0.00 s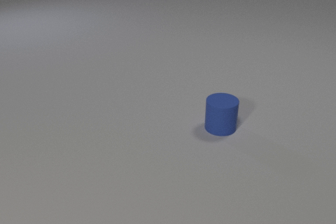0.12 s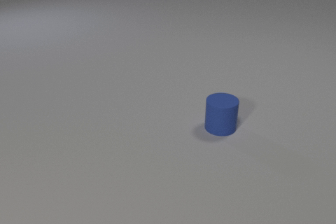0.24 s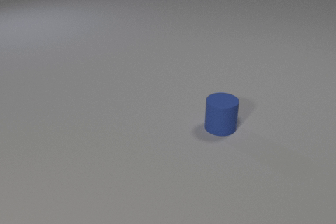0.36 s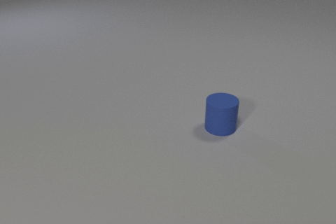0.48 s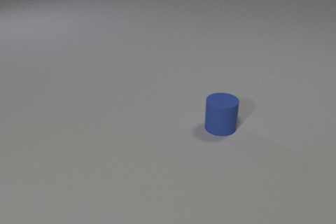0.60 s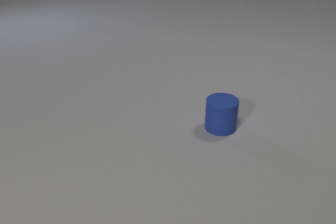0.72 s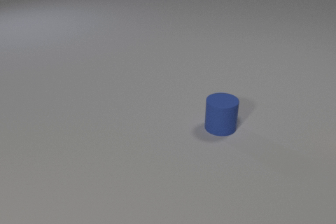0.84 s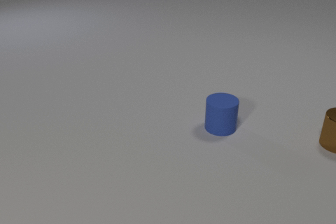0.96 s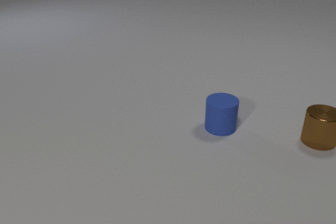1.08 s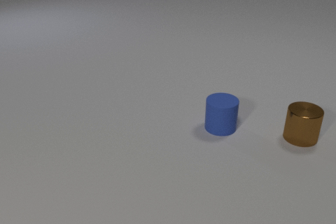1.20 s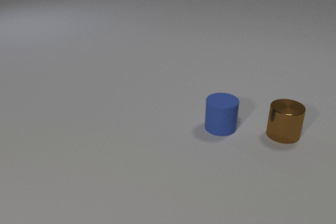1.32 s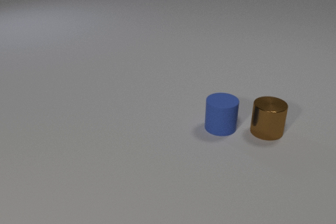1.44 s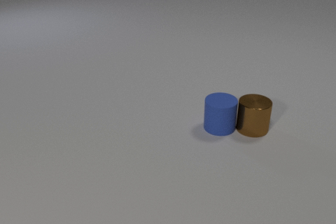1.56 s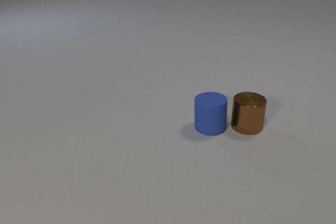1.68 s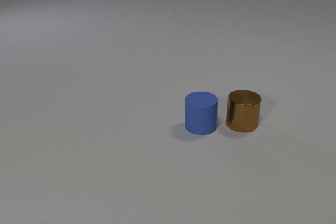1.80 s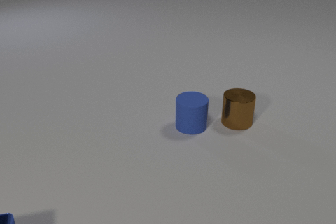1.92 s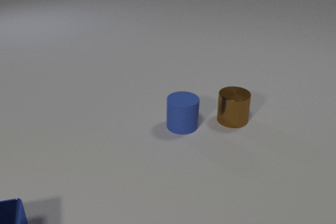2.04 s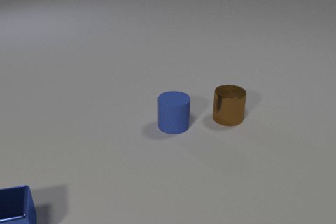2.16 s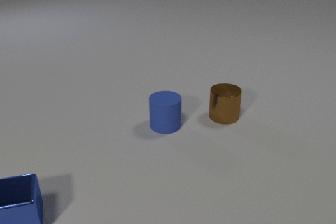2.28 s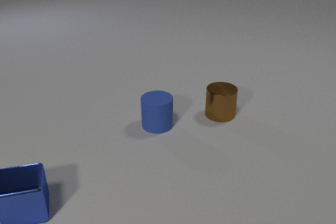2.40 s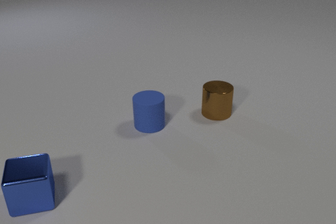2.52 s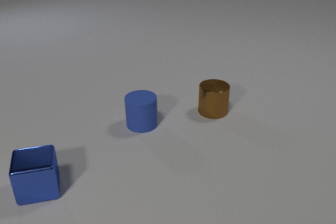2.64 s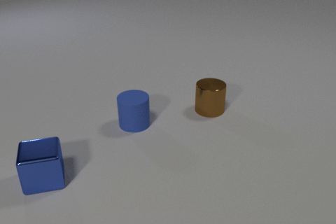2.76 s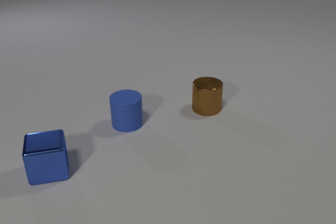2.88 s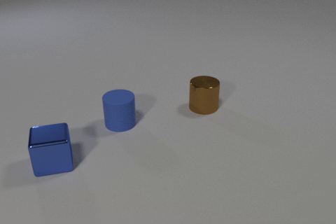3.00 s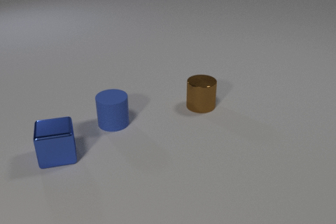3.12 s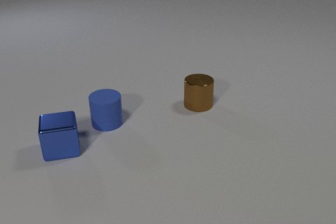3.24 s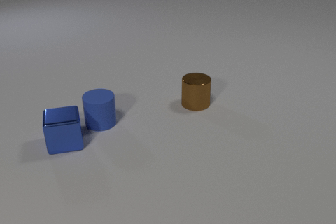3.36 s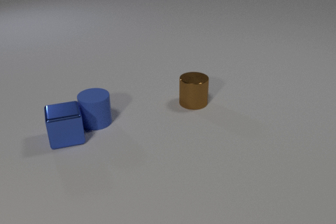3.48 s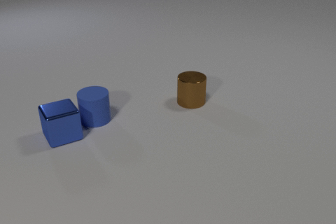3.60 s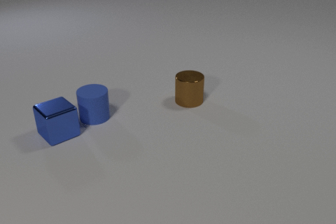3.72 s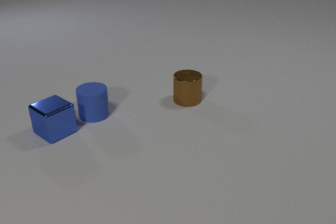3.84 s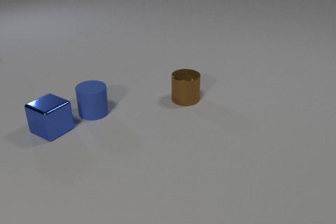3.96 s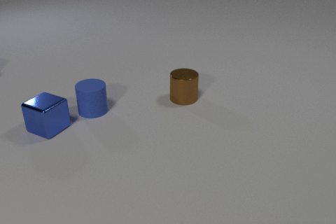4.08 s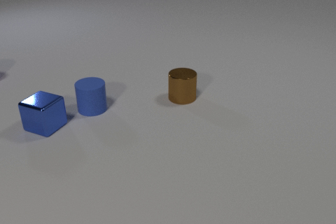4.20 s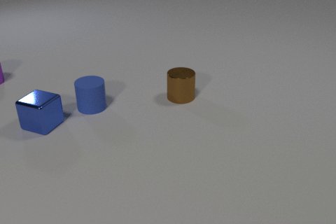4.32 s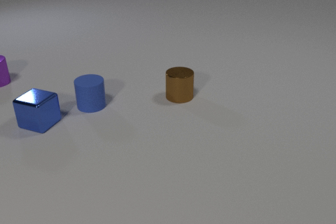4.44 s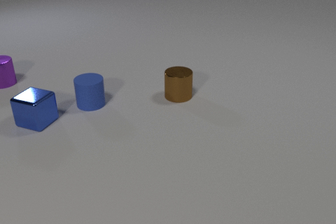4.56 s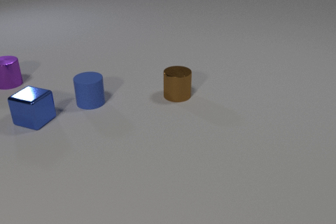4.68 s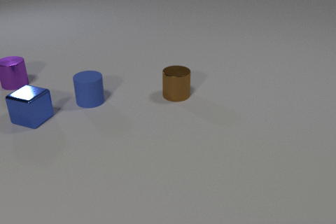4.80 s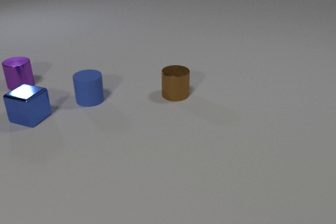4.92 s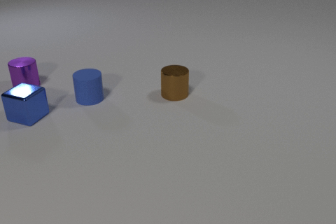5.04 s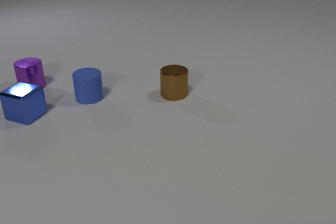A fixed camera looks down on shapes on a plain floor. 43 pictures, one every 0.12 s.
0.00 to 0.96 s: The brown metal cylinder comes in at the right edge, slides to the left.
0.96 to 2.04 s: The brown metal cylinder slides to the left. The blue rubber cylinder slides to the left. The blue metal cube comes in at the bottom edge, slides away from the camera and to the right. The brown metal cylinder and the blue rubber cylinder collide.
2.04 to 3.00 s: The brown metal cylinder slides to the left and away from the camera. The blue rubber cylinder slides to the left. The blue metal cube slides away from the camera and to the right.
3.00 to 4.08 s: The brown metal cylinder slides to the left and away from the camera. The blue rubber cylinder slides away from the camera and to the left. The blue metal cube slides away from the camera, spins so that its near face slides to the right, counterclockwise seen from above. The blue rubber cylinder and the blue metal cube collide.
4.08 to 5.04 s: The brown metal cylinder slides to the left and away from the camera. The blue rubber cylinder slides away from the camera. The blue metal cube slides away from the camera and to the left. The purple metal cylinder comes in at the left edge, slides to the right and toward the camera.
What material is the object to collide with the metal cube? rubber.
How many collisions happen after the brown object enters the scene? 2.
Are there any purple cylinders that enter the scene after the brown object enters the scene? yes.
